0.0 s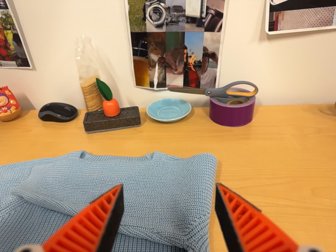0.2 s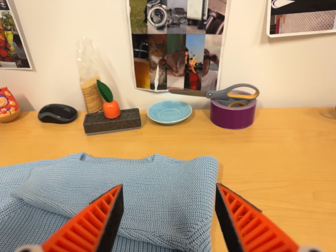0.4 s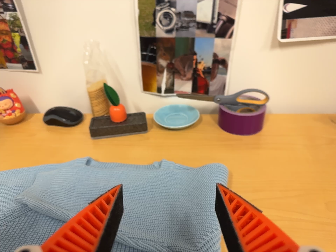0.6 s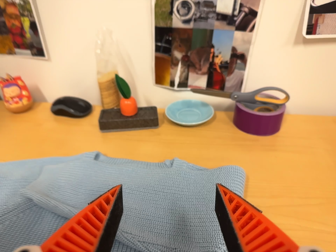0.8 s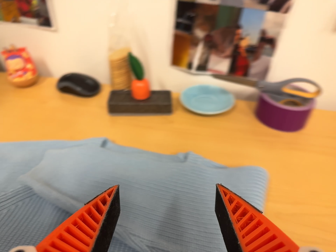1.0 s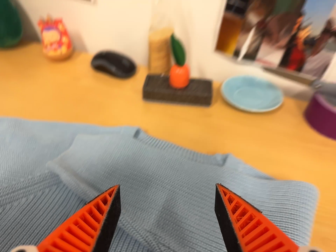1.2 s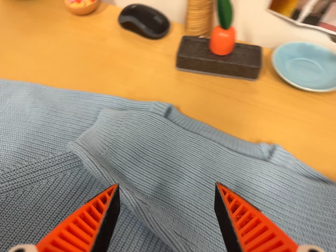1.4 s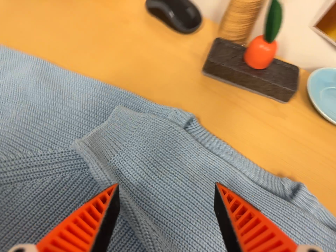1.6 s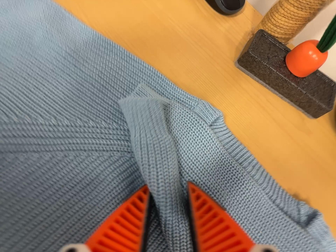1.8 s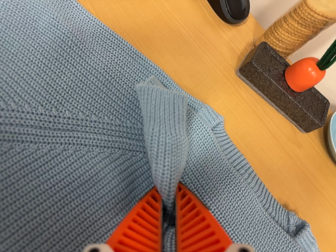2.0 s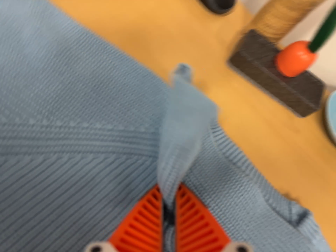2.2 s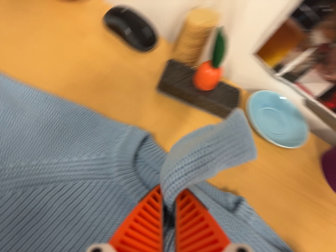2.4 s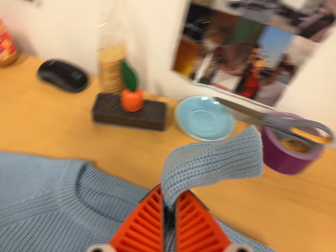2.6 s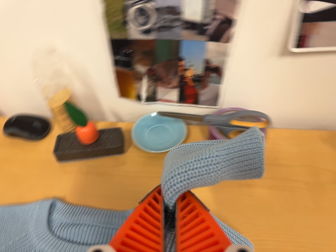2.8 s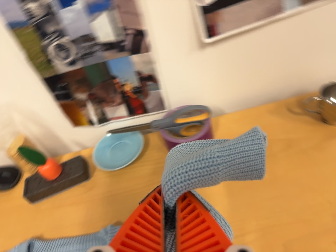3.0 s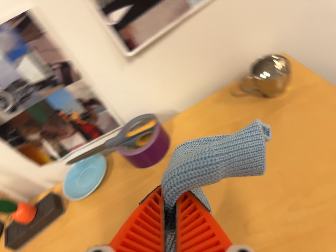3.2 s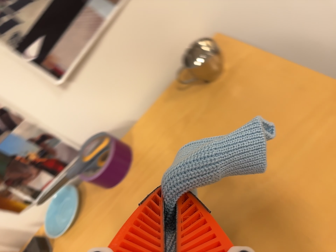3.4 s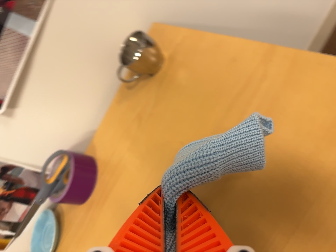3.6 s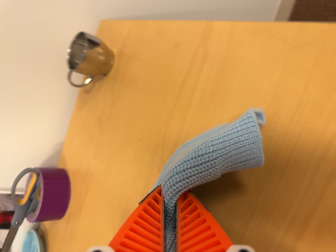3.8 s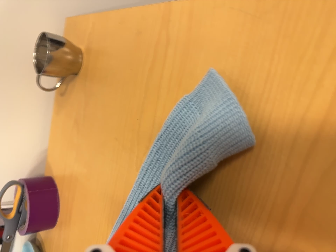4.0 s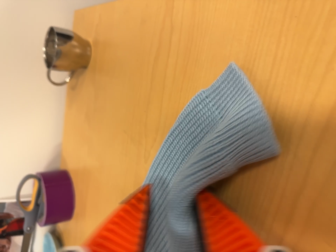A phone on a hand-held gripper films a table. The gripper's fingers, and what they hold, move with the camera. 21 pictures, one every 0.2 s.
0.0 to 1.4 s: The scene slides to the right, as the camera pans about 10 degrees to its left. It travels forward, toward the top of its view and to its left, about 26 cm, so what stands in front looms larger. Its aim tips toward the bottom of its view by about 25 degrees. It rolls about its line of sight by about 30 degrees, and the scene rotates clockwise.
1.4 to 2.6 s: The camera swings to its right by about 10 degrees, and the scene slides to the left. It travels to its right and backward, about 22 cm, so close, fixed things drift to the left. It rolls about its line of sight by about 30 degrees, and the scene rotates counterclockwise.
2.6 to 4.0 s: The camera travels to its right, about 50 cm, so close, fixed things drift to the left. It rolls about its line of sight by about 80 degrees, and the scene rotates counterclockwise.
The film runs backward here.
